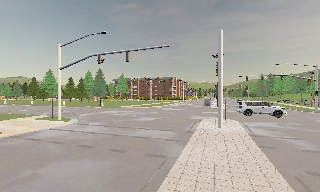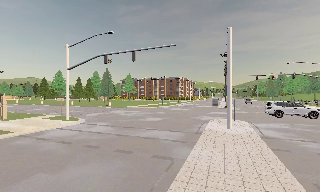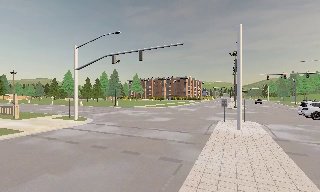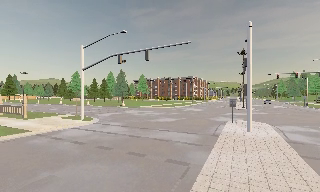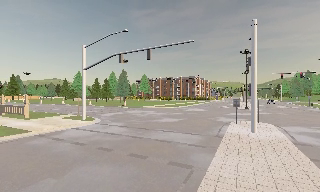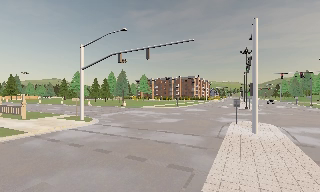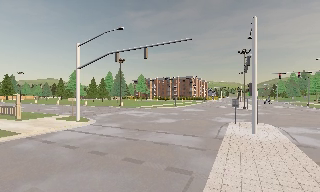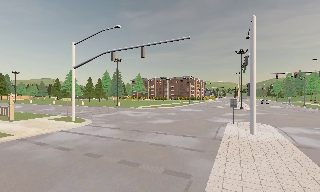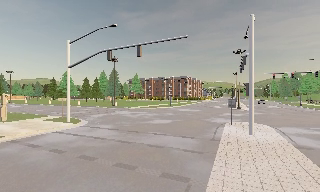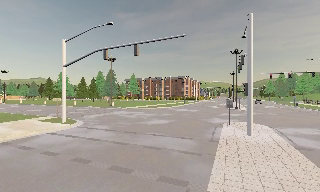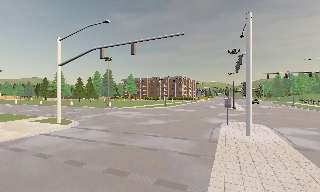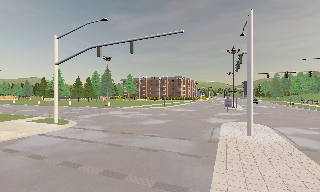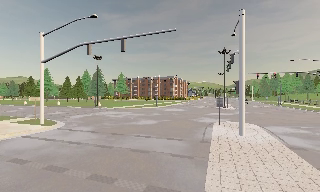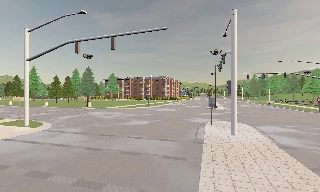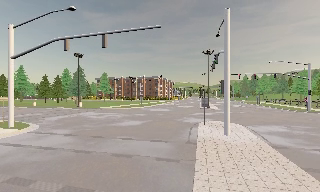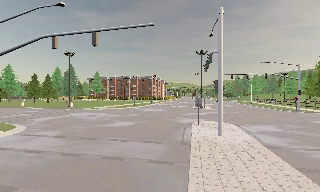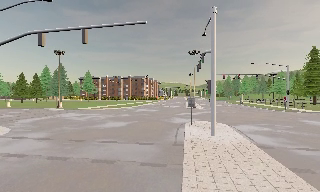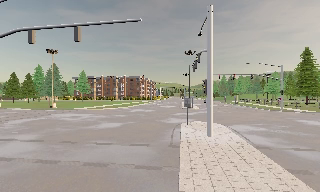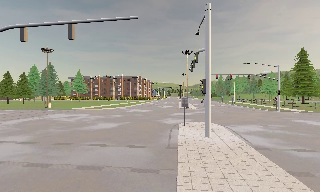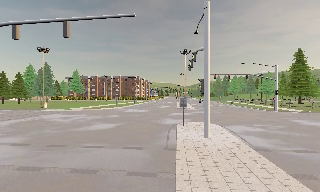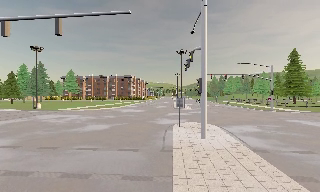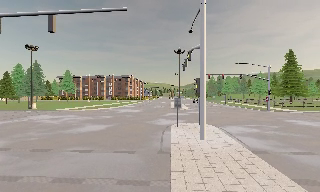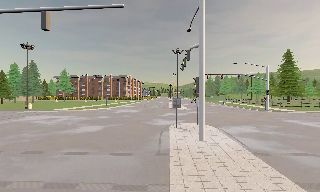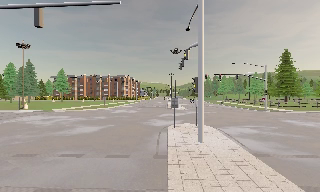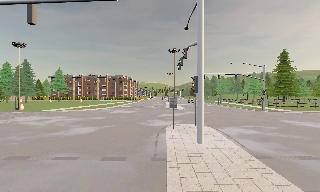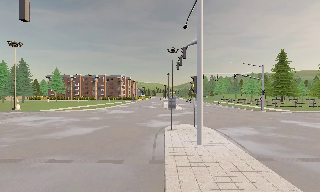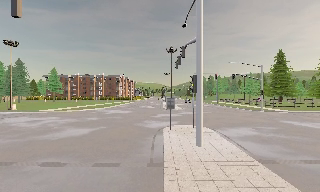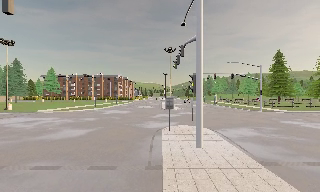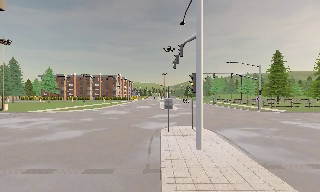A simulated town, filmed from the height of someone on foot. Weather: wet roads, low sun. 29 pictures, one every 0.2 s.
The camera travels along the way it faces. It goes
forward.
0.0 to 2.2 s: The camera travels forward, about 2.5 m, so what stands in front looms larger.
2.2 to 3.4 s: The camera pans to its right, which is clockwise from overhead, by about 15 degrees. It travels forward, about 1.5 m, so what stands in front looms larger.
3.4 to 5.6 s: The camera travels forward, about 2.5 m, so what stands in front looms larger.
The film runs forward here.
